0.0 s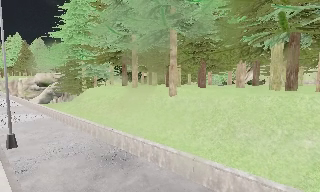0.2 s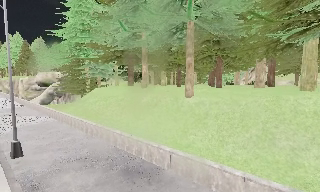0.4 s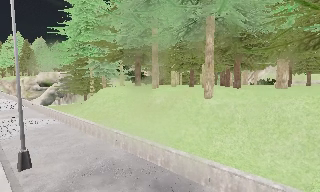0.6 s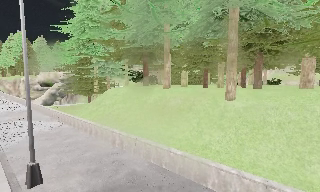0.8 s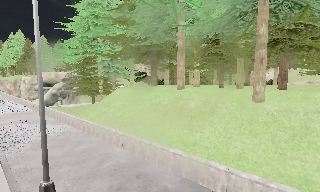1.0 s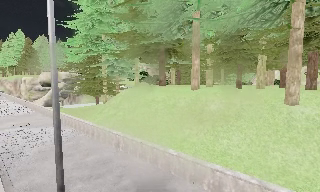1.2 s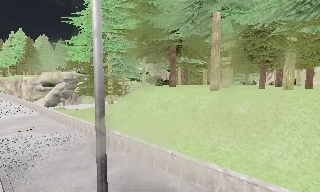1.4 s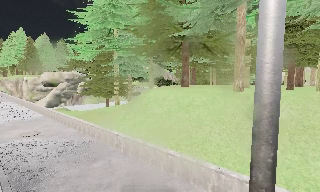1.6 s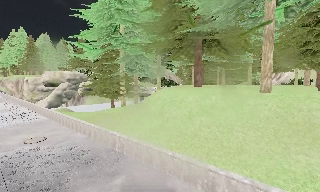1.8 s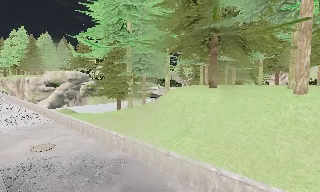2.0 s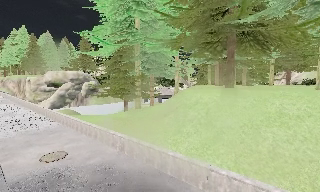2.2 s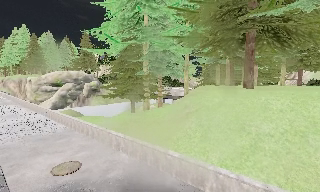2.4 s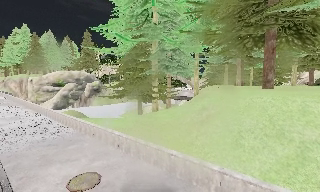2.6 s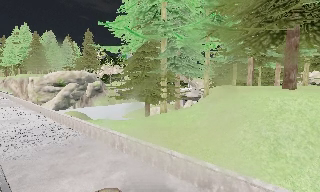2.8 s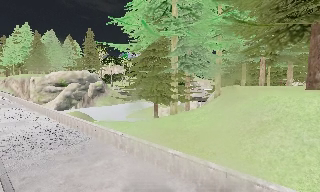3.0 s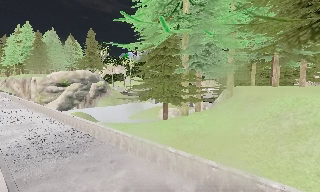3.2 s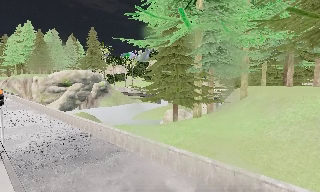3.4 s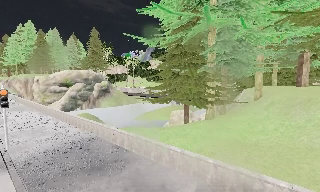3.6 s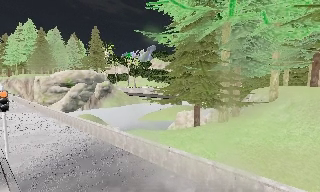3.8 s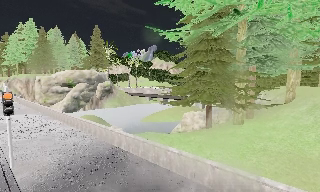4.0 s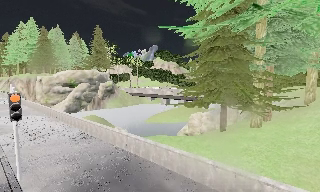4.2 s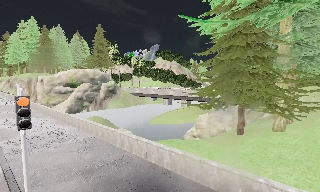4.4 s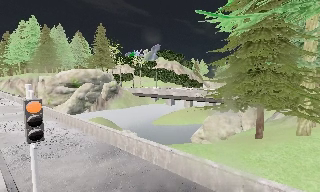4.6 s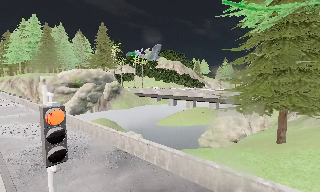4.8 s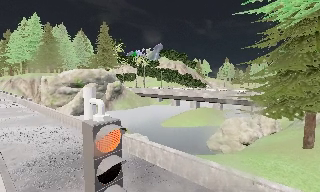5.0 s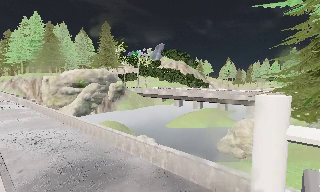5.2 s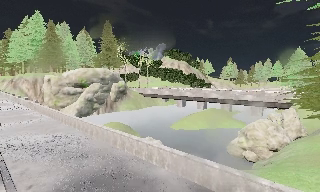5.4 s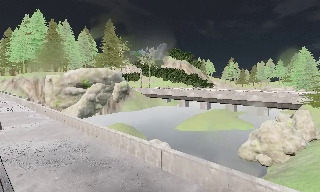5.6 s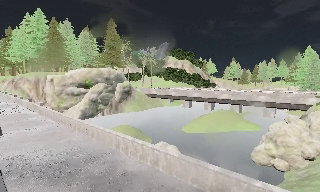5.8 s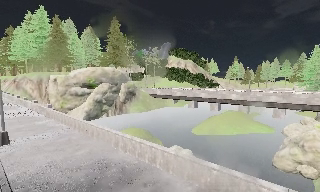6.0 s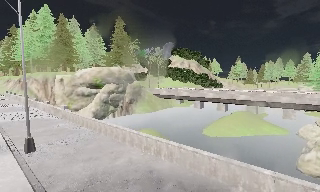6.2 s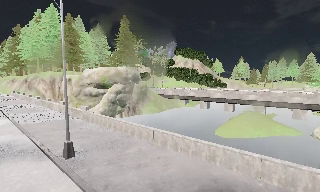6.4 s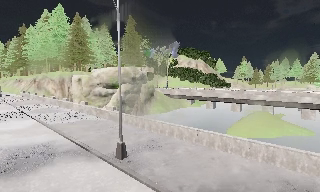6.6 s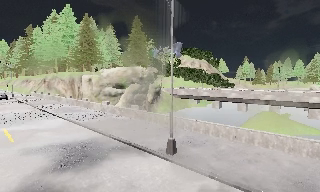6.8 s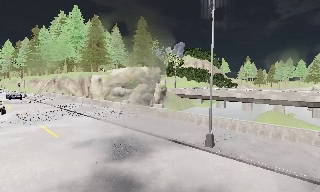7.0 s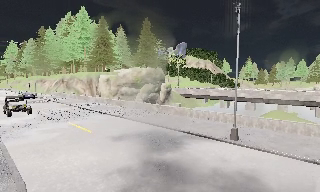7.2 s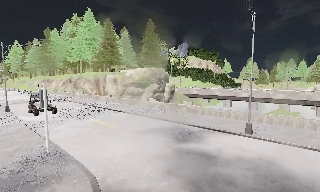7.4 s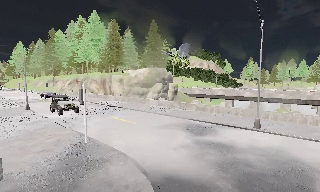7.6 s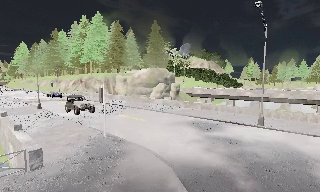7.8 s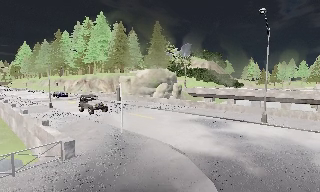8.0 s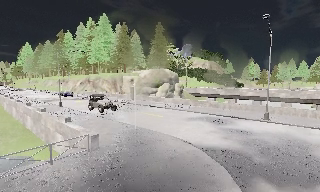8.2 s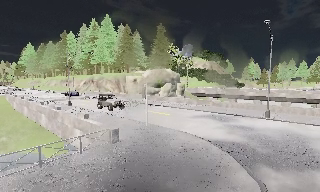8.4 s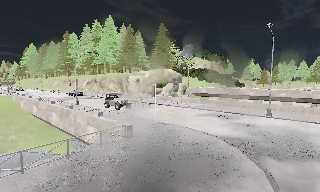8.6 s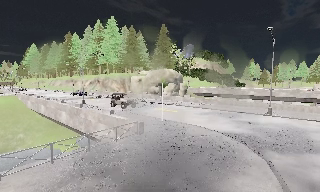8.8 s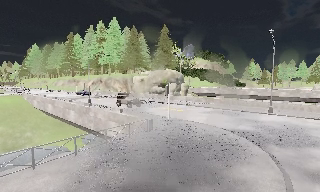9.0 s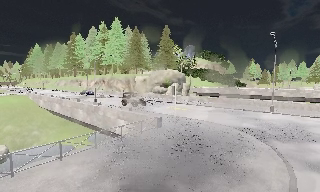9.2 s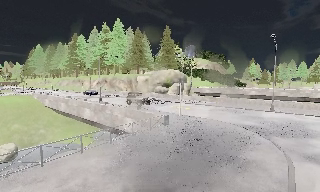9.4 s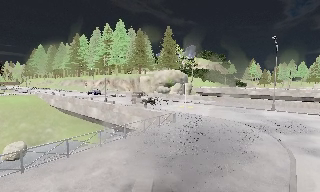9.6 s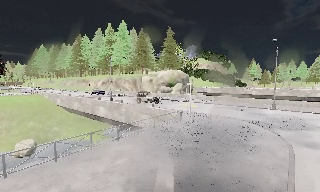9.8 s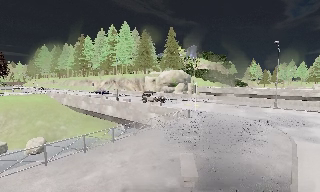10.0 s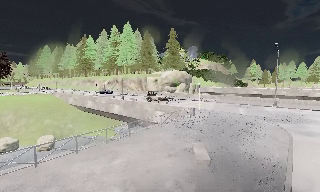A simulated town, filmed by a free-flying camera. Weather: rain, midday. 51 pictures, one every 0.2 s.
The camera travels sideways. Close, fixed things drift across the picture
to the right.
0.0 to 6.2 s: The camera travels to its left and forward, about 45 m, so close, fixed things drift to the right.
6.2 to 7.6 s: The camera travels to its left and backward, about 13 m, so close, fixed things drift to the right. It loses speed.
7.6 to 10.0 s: The camera travels backward and to its left, about 12 m, so what stands in front gets smaller.
The film runs forward here.
